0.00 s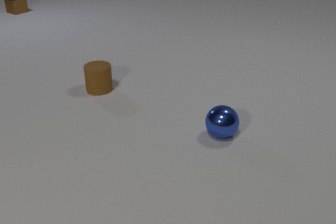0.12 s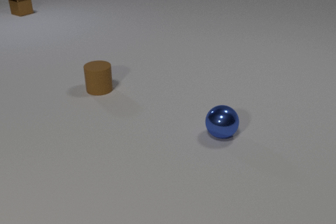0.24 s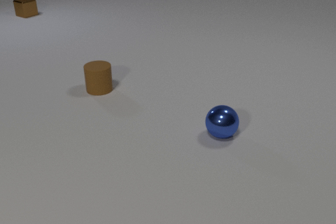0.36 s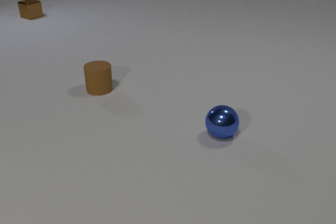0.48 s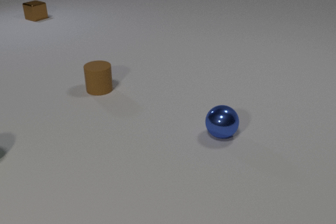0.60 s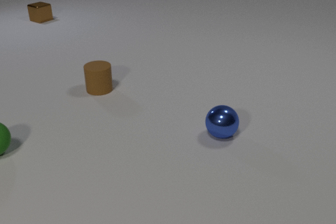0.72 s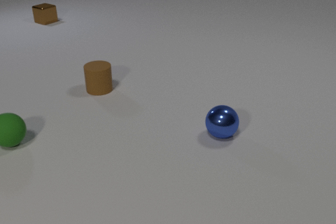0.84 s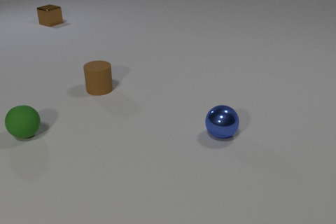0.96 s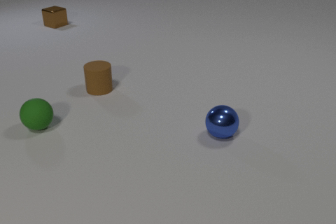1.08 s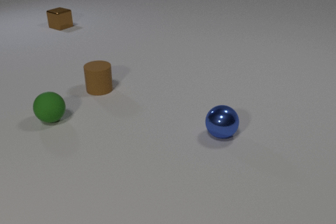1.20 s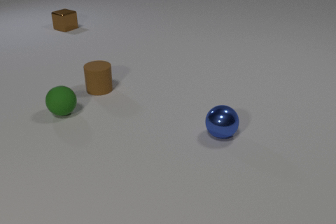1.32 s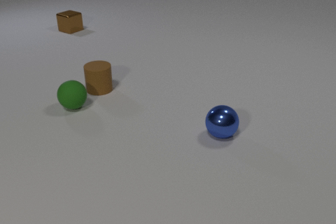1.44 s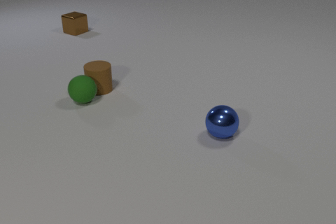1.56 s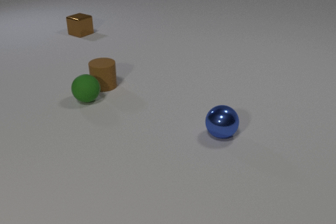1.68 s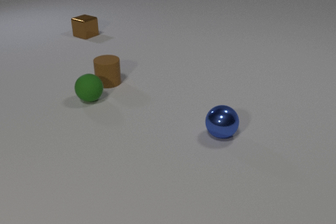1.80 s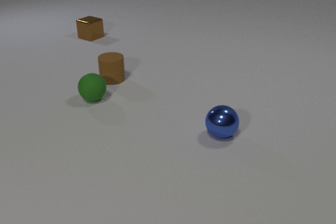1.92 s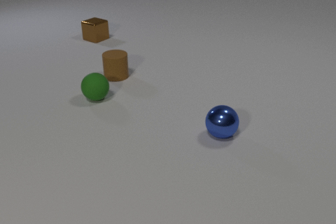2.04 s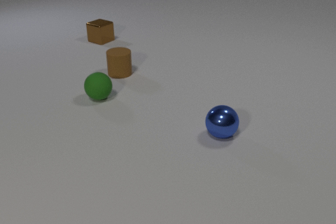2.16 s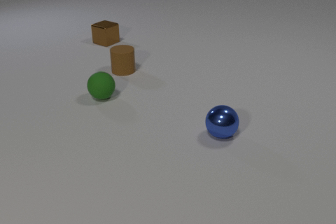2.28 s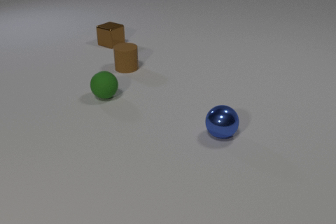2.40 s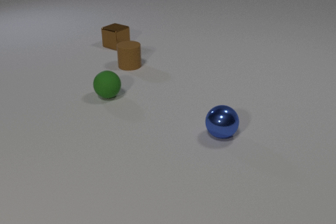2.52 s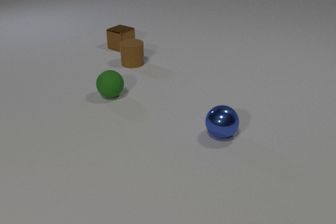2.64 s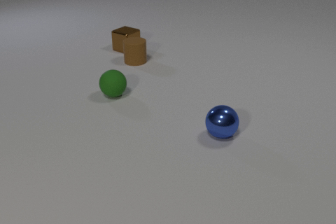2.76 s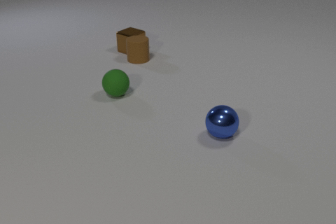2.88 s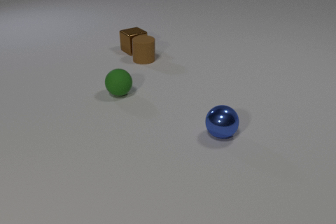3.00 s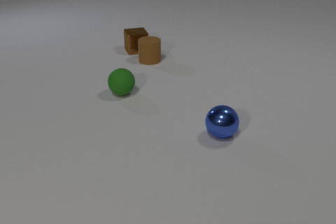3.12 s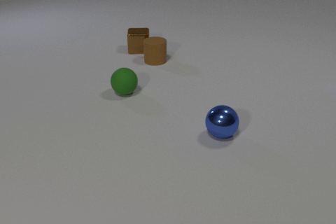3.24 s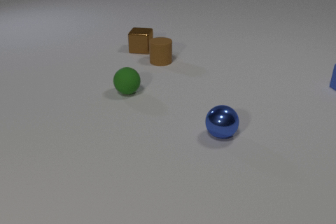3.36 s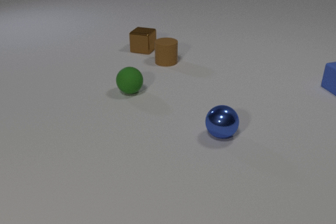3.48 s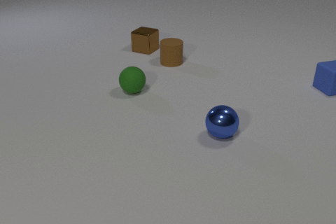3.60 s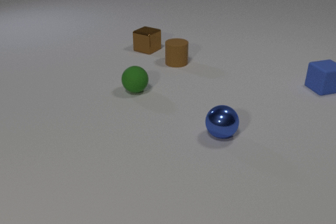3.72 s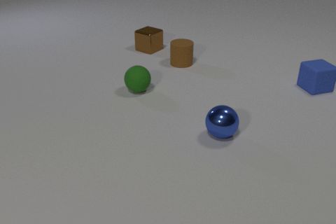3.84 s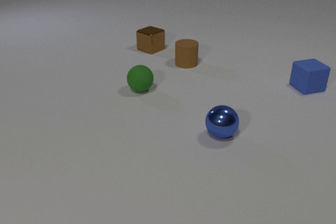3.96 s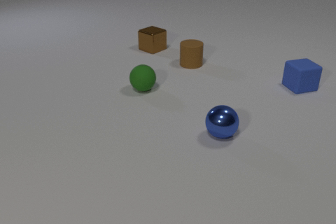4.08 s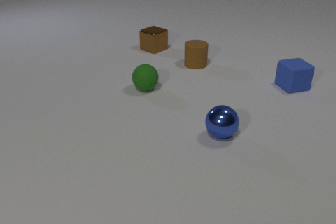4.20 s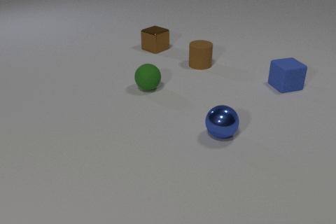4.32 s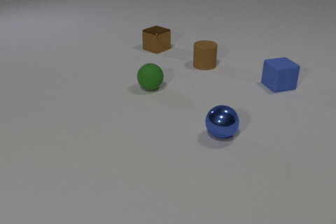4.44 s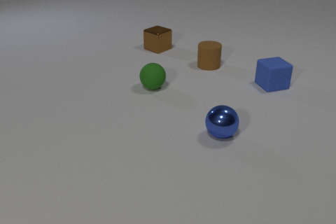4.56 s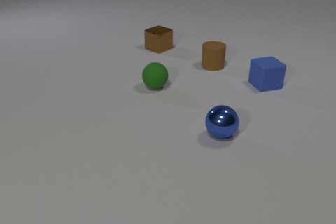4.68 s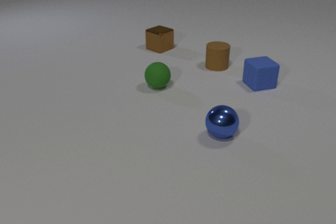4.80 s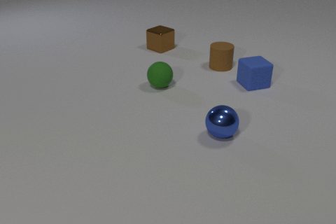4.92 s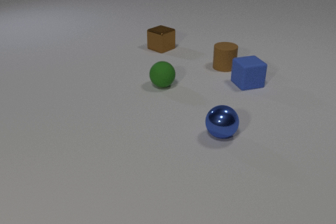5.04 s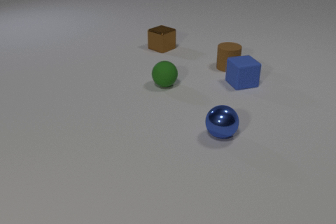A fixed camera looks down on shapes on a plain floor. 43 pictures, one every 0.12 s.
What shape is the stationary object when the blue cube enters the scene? sphere.
How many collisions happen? 2.
What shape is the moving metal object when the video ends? cube.
0.00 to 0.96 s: The green rubber sphere comes in at the left edge, rolls to the right and away from the camera. The brown metal cube slides toward the camera and to the right.
0.96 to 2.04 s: The green rubber sphere rolls to the right and away from the camera. The brown rubber cylinder slides away from the camera and to the right. The brown metal cube slides toward the camera and to the right. The green rubber sphere and the brown rubber cylinder collide.
2.04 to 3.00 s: The green rubber sphere rolls to the right. The brown rubber cylinder slides away from the camera and to the right. The brown metal cube slides to the right and toward the camera, spins so that its near face slides to the left, clockwise seen from above. The brown rubber cylinder and the brown metal cube collide.
3.00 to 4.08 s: The green rubber sphere rolls to the right. The brown rubber cylinder slides to the right. The brown metal cube slides to the right, spins clockwise seen from above by about 60 degrees, its near face sliding to the left. The blue rubber cube comes in at the right edge, slides to the left.
4.08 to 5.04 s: The green rubber sphere rolls to the right and away from the camera. The brown rubber cylinder slides to the right. The brown metal cube slides to the right. The blue rubber cube slides to the left.
